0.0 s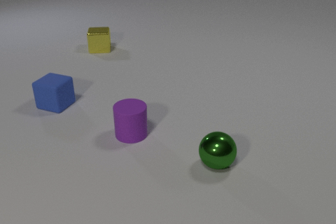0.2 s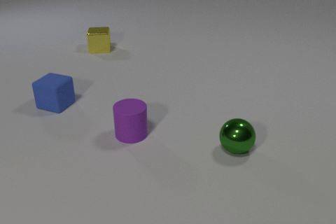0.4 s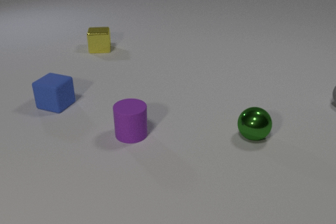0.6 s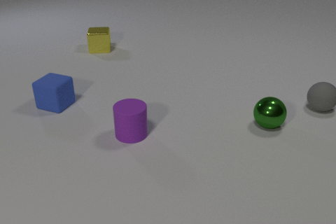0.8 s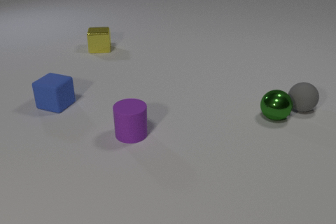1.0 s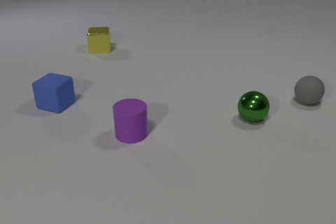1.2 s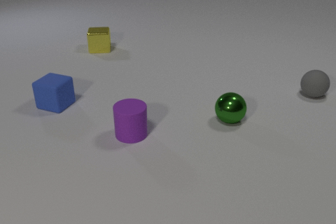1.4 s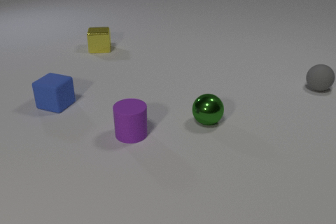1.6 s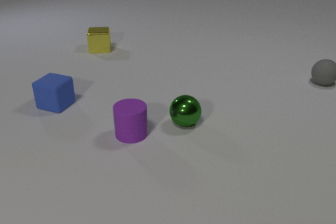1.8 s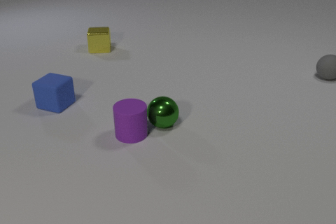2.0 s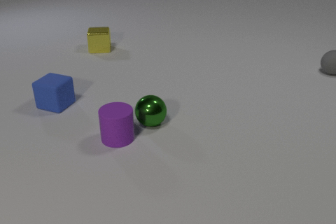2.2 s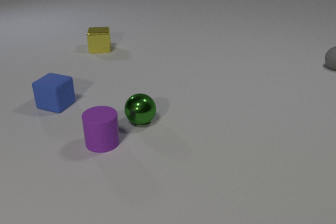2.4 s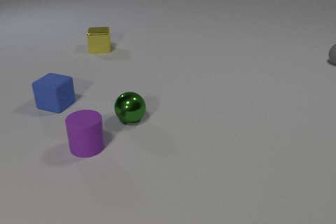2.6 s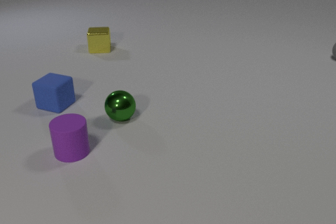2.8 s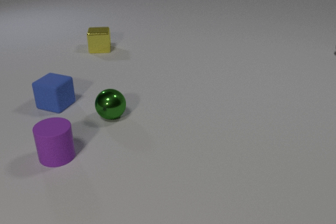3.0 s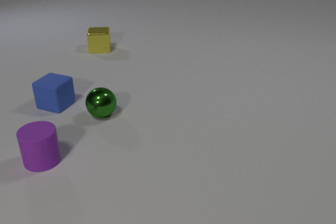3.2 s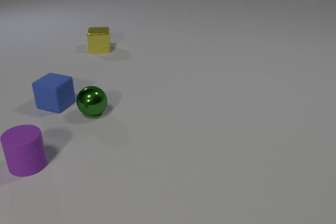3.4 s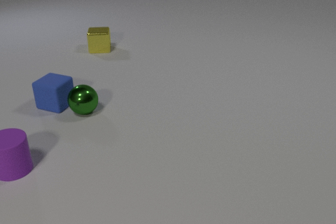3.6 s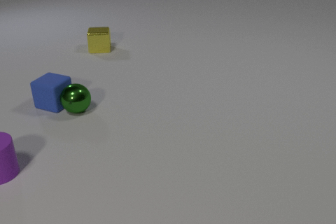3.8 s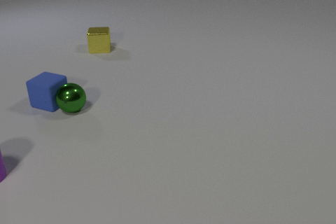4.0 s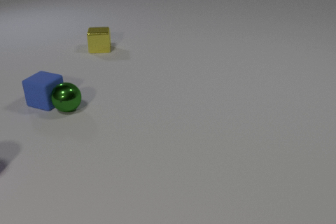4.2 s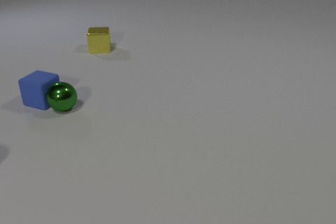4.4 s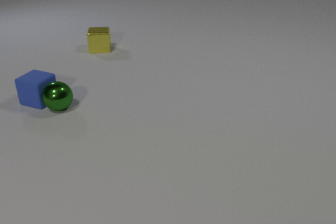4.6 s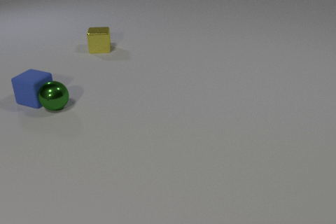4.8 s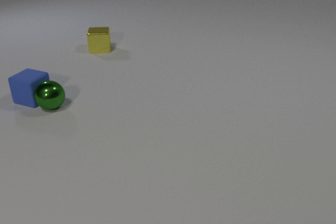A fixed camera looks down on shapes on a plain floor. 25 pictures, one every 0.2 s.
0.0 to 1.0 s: The gray rubber sphere comes in at the right edge, rolls to the left. The green metal sphere rolls away from the camera. The gray rubber sphere and the green metal sphere collide.
1.0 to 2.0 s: The gray rubber sphere rolls away from the camera. The green metal sphere rolls to the left. The purple rubber cylinder slides to the left. The green metal sphere and the purple rubber cylinder collide.
2.0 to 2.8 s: The gray rubber sphere rolls away from the camera. The green metal sphere rolls to the left and away from the camera. The purple rubber cylinder slides to the left.
2.8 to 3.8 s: The green metal sphere rolls to the left and away from the camera. The purple rubber cylinder slides to the left. The blue rubber cube moves, and ends about where it began. The green metal sphere and the blue rubber cube collide.
3.8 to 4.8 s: The green metal sphere rolls to the left and away from the camera. The purple rubber cylinder leaves at the left edge. The blue rubber cube slides to the left and away from the camera.
What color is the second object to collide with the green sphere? purple.
How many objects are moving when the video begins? 1.
What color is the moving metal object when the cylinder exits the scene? green.
